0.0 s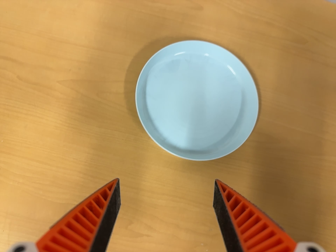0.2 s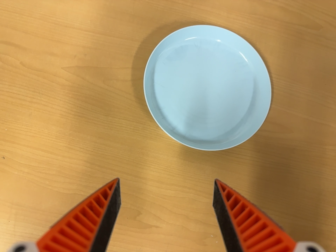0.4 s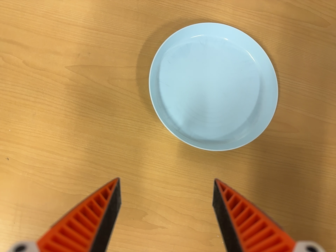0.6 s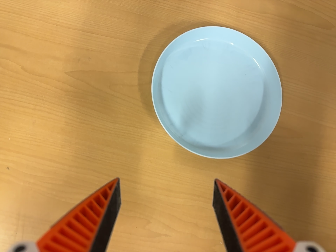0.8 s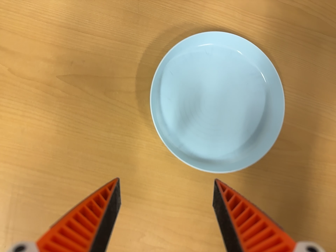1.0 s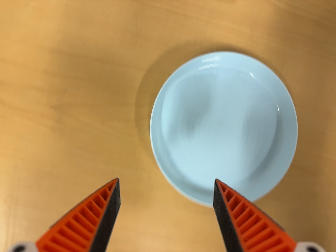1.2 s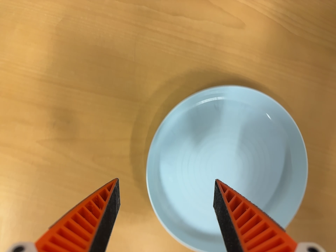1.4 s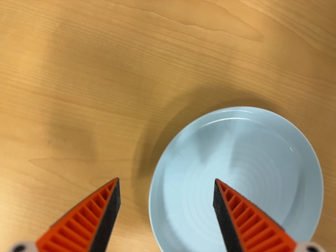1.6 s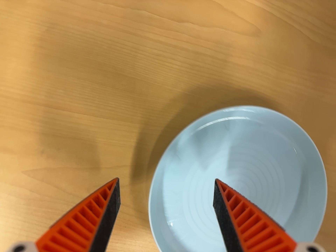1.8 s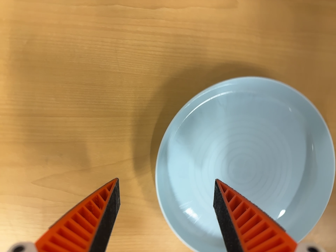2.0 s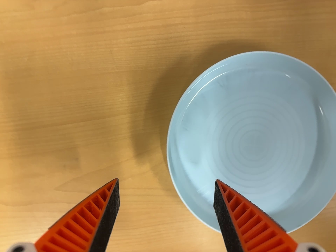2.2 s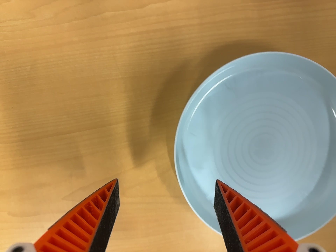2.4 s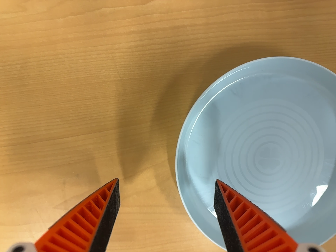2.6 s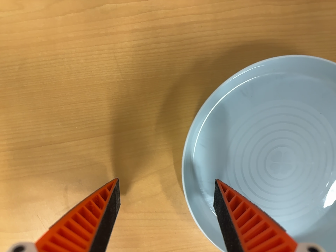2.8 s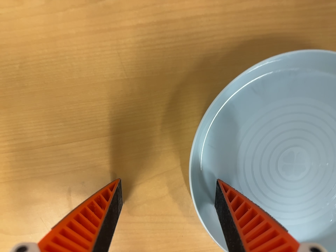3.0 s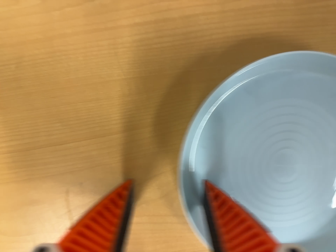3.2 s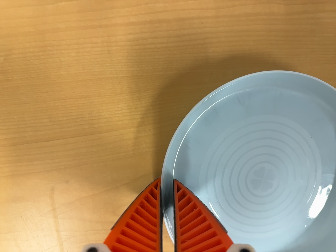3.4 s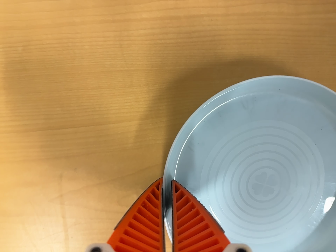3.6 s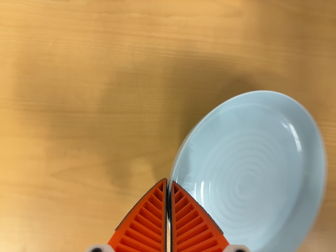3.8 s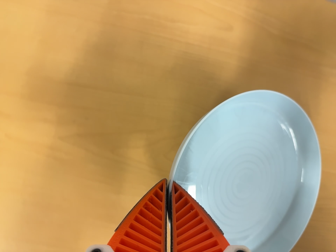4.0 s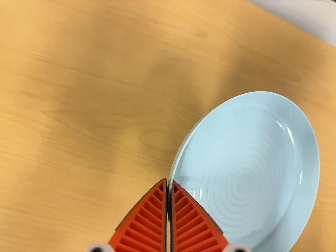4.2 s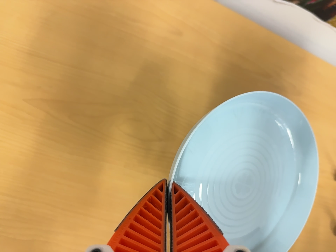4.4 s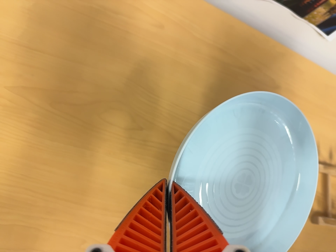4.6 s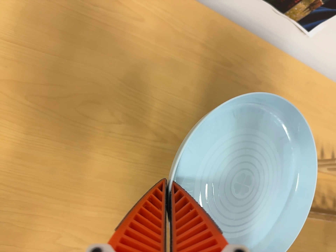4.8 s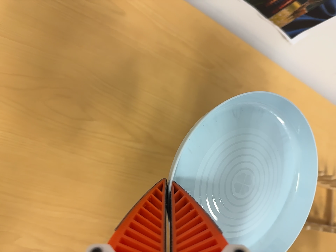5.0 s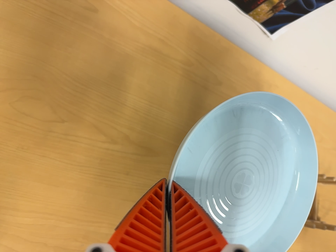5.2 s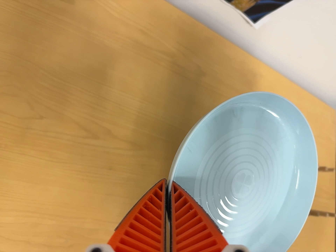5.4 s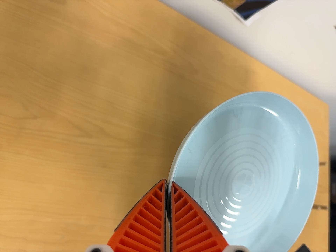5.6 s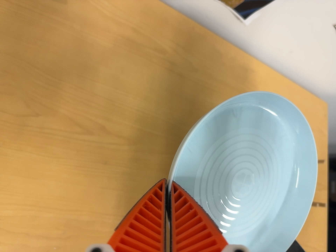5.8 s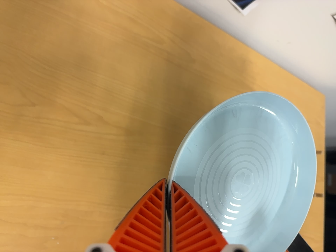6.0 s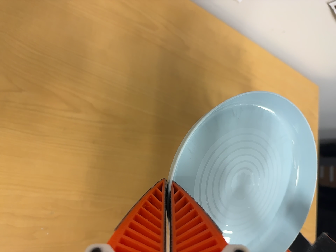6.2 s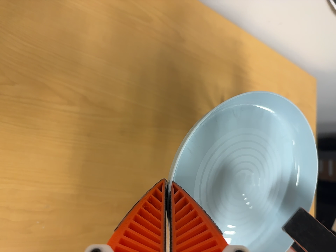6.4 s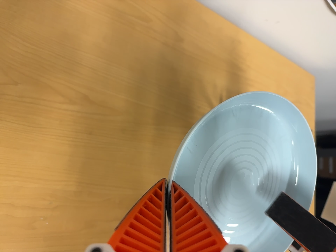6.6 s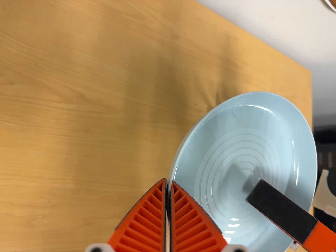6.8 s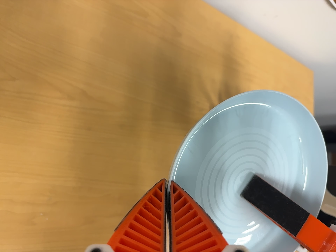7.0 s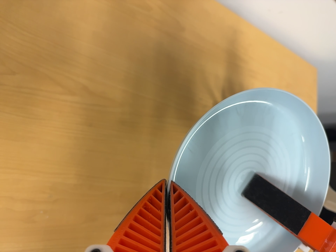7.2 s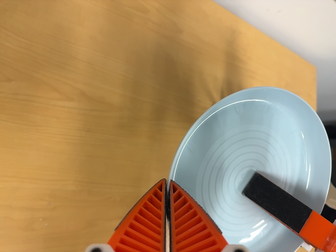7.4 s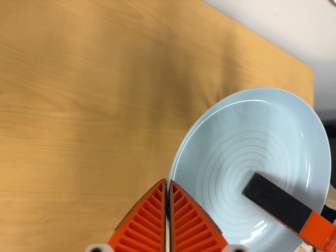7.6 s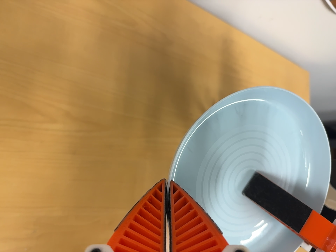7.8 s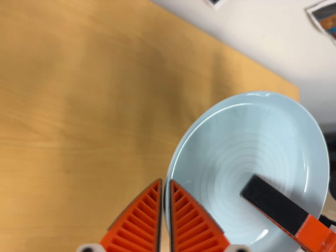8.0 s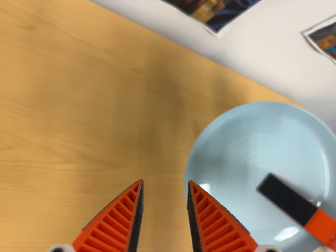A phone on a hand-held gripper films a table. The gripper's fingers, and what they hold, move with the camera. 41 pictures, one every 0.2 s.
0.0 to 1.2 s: The camera travels toward the top of its view and forward, about 18 cm. Its aim tips toward the bottom of its view by about 10 degrees.
1.2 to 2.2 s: The camera rolls about its line of sight by about 20 degrees, and the scene rotates counterclockwise.
2.2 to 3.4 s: The camera shifts only a little, or ends up much as it began.
3.4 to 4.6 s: The camera pans to its right by about 20 degrees. It travels toward the bottom of its view and backward, about 26 cm. Its aim tips toward the top of its view by about 20 degrees. It rolls about its line of sight by about 15 degrees, and the scene rotates clockwise.
4.6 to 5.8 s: The camera travels to its right, about 8 cm, so close, fixed things drift to the left.
5.8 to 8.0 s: The camera shifts only a little, or ends up much as it began.
The film runs forward here.
